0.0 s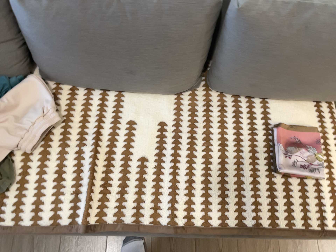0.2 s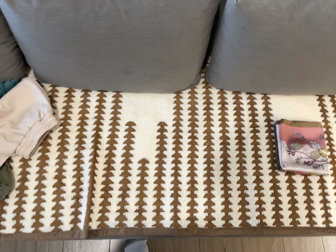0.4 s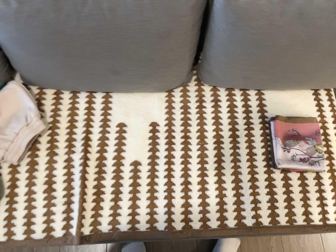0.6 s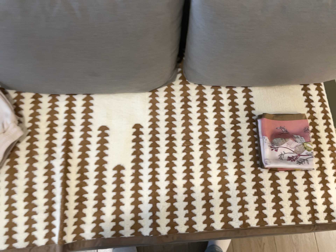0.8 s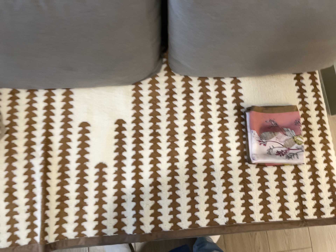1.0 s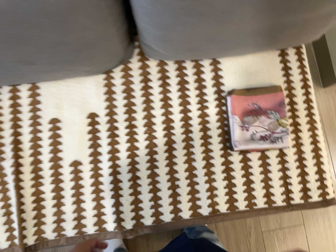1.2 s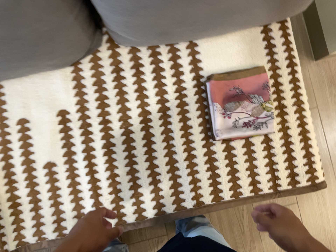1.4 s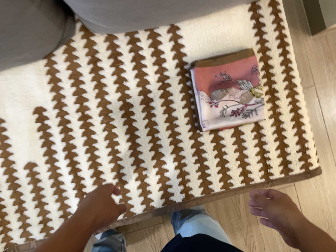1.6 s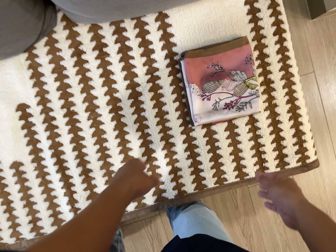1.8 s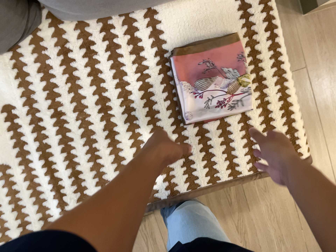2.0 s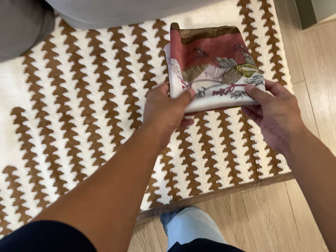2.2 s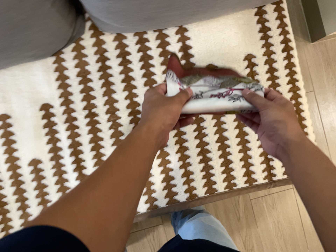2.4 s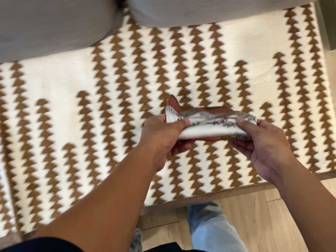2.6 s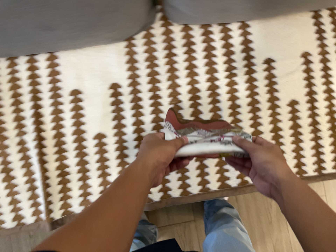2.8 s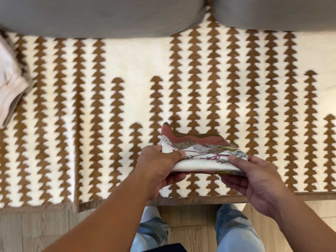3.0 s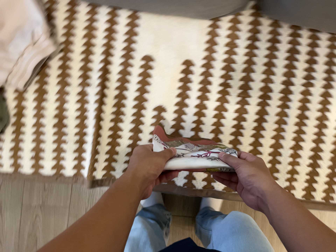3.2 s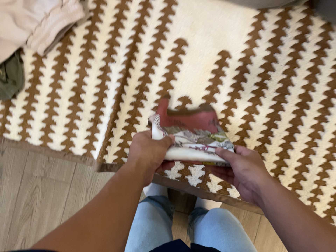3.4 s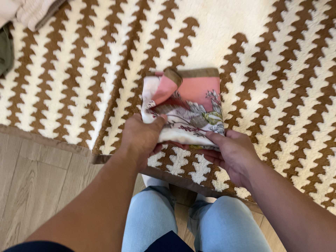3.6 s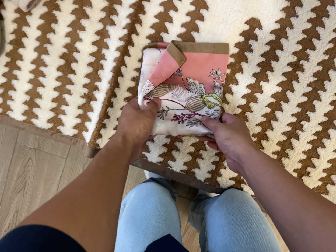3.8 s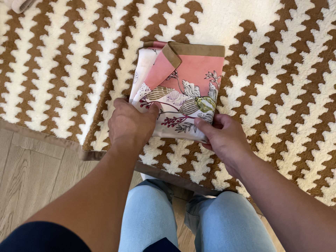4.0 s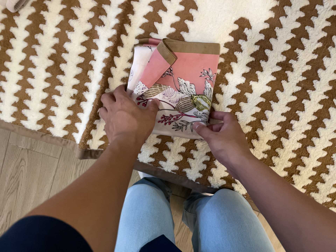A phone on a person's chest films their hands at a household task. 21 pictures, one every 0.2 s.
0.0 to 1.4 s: The camera travels to its right, toward the top of its view and forward, about 50 cm, so close, fixed things drift to the left. Its aim tips toward the bottom of its view by about 25 degrees. It rolls about its line of sight by about 15 degrees, and the scene rotates counterclockwise.
1.4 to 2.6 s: The camera travels to its left and toward the bottom of its view, about 22 cm, so close, fixed things drift to the right.
2.6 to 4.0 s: The camera travels to its left and forward, about 28 cm, so close, fixed things drift to the right. Its aim tips toward the bottom of its view by about 10 degrees, and the scene shifts upward. It rolls about its line of sight by about 30 degrees, and the scene rotates clockwise.
The film runs backward here.
